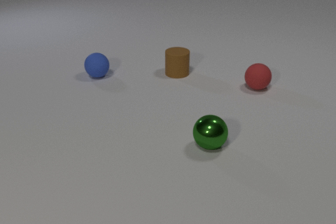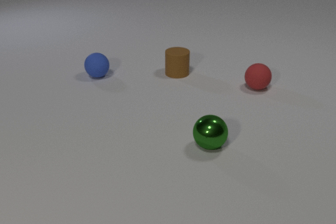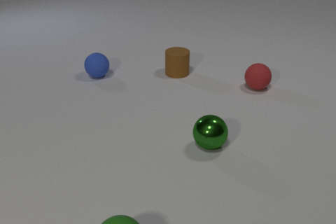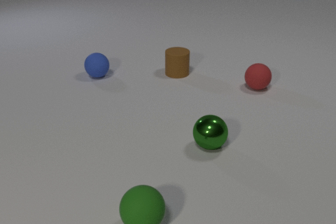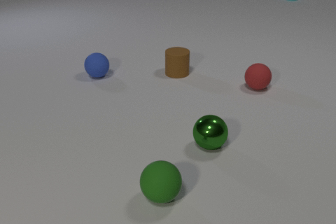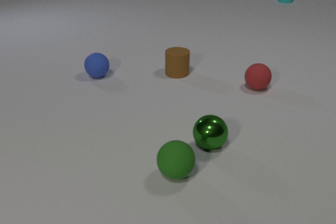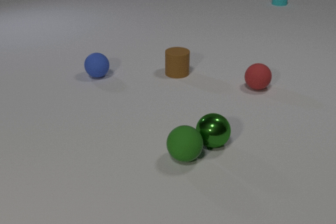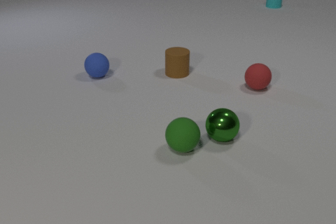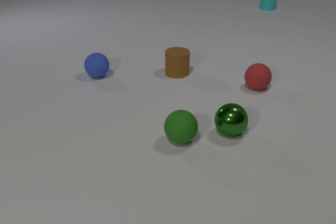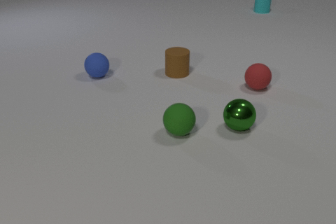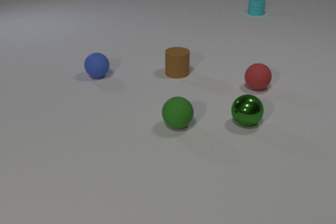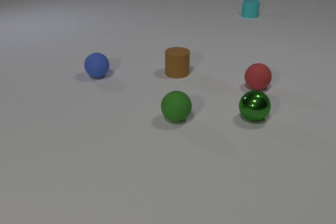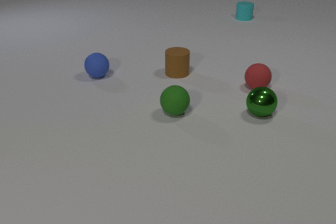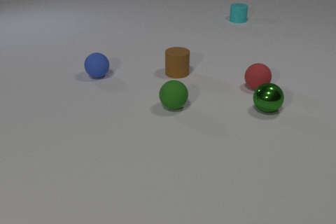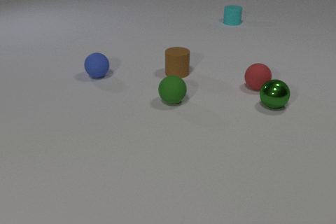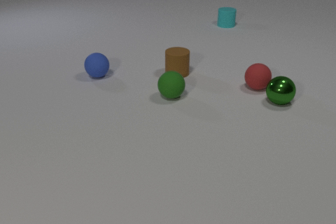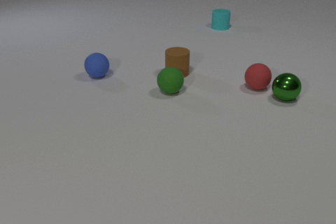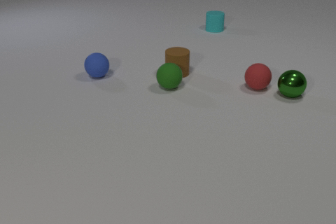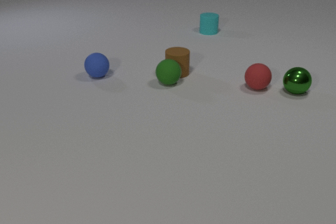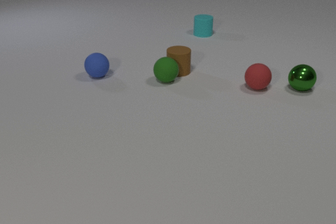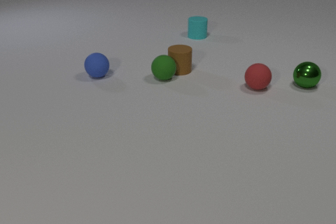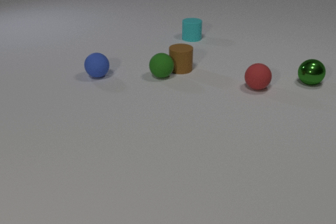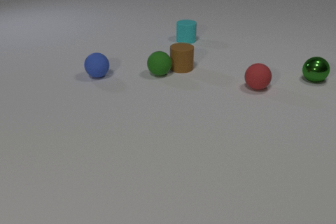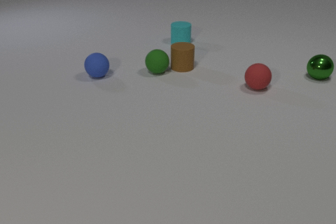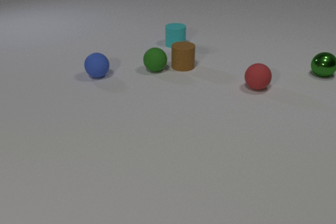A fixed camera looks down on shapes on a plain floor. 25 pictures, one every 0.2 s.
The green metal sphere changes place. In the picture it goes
away from the camera.
The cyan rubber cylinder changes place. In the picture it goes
toward the camera.
0.0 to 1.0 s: The green rubber sphere comes in at the bottom edge, rolls away from the camera and to the right. The cyan rubber cylinder comes in at the top edge, slides toward the camera and to the left.
1.0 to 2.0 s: The green rubber sphere rolls away from the camera. The green metal sphere rolls away from the camera and to the right. The cyan rubber cylinder slides toward the camera and to the left. The green rubber sphere and the green metal sphere collide.
2.0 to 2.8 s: The green rubber sphere rolls away from the camera. The green metal sphere rolls away from the camera and to the right. The cyan rubber cylinder slides toward the camera and to the left.
2.8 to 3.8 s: The green rubber sphere rolls away from the camera. The green metal sphere rolls away from the camera and to the right. The cyan rubber cylinder slides toward the camera and to the left. The green rubber sphere and the brown rubber cylinder collide.
3.8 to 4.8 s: The green rubber sphere rolls away from the camera and to the left. The green metal sphere rolls away from the camera and to the right. The brown rubber cylinder slides away from the camera. The cyan rubber cylinder slides toward the camera and to the left.
Are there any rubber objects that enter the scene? yes.
What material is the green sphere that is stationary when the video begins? metal.
How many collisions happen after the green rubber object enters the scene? 2.
